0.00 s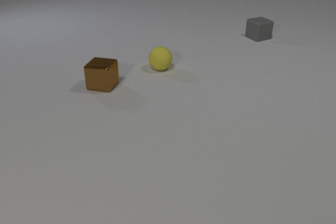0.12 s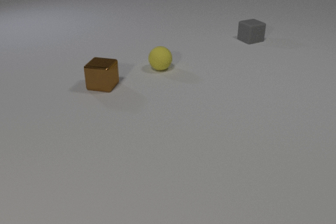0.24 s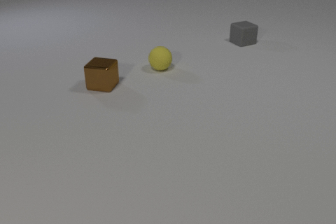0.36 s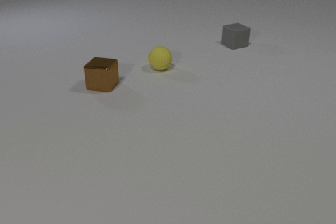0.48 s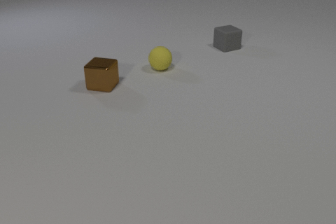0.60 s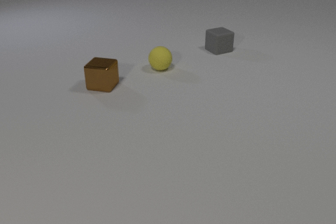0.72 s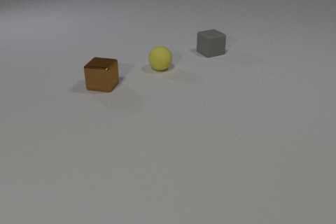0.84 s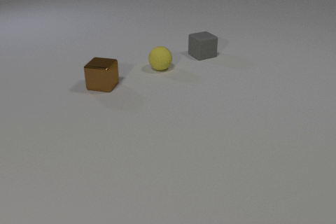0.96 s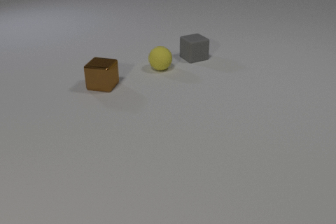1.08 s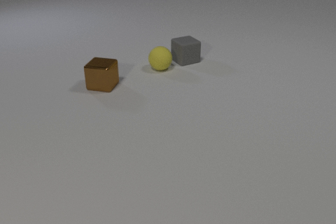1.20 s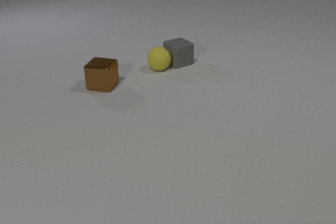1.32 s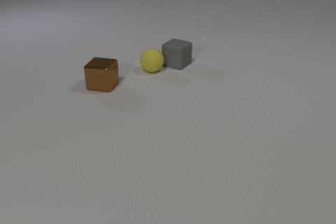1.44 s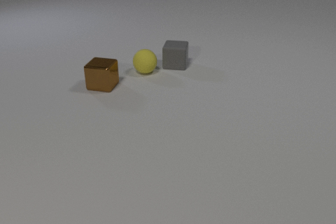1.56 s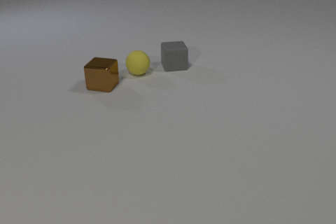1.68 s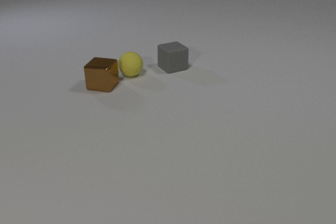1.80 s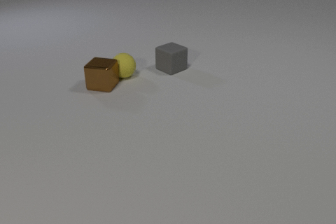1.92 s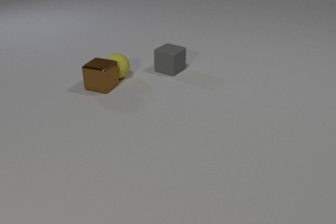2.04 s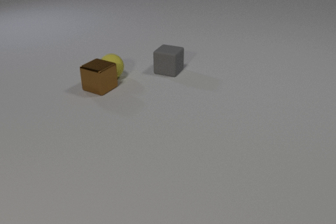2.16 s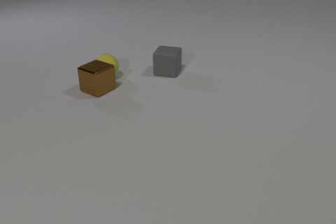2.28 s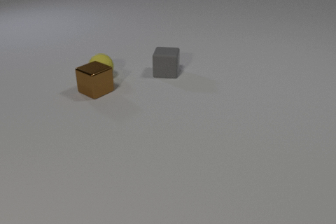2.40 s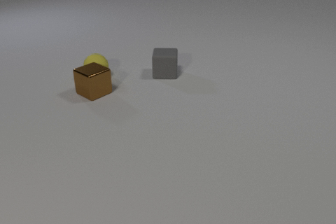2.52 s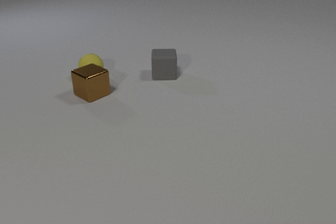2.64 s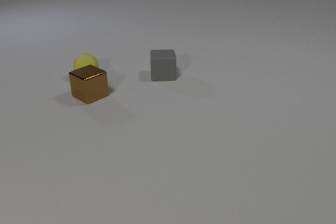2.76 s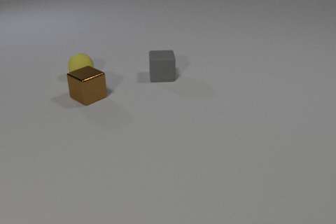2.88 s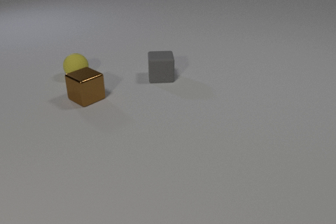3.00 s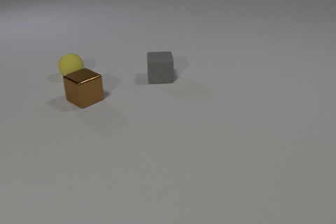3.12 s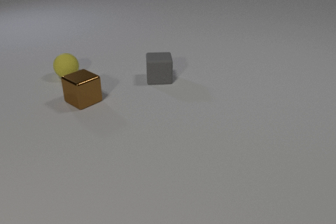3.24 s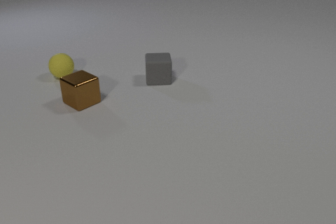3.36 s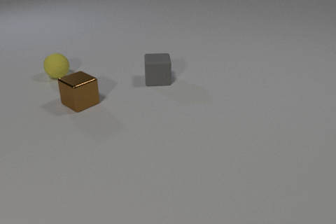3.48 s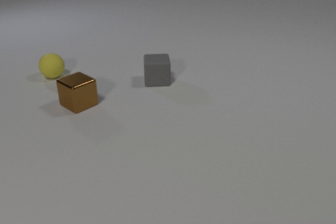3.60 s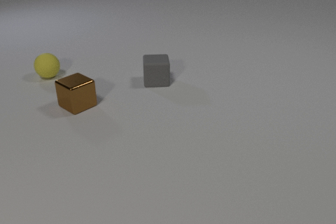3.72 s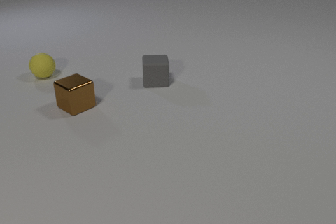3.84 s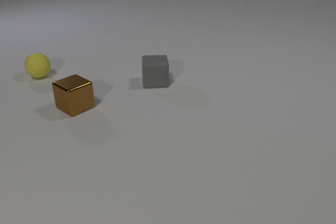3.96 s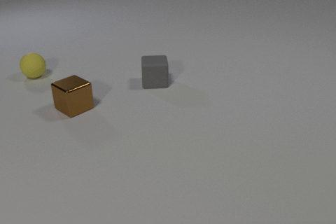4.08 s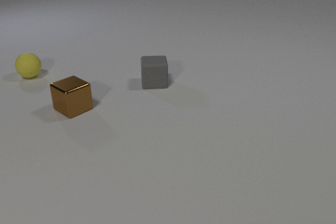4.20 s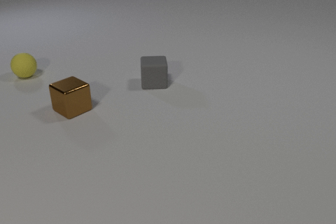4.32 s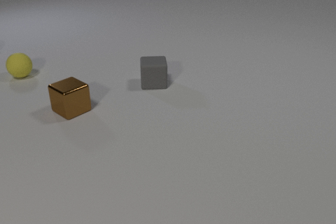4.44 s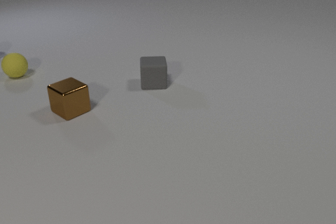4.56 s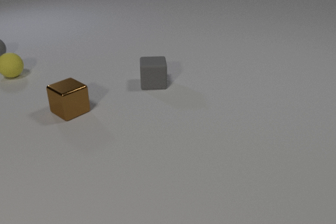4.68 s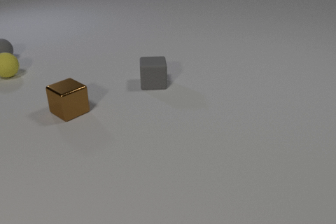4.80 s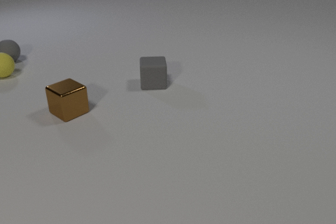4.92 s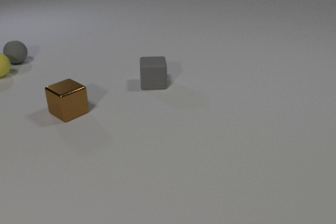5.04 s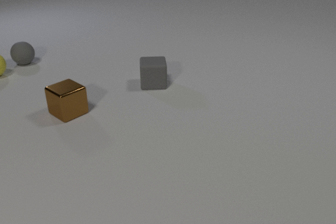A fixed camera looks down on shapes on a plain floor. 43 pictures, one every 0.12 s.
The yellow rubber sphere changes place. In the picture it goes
to the left.
The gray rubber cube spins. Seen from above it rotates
counterclockwise.
0.00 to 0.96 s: The gray rubber cube slides toward the camera and to the left.
0.96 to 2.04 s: The gray rubber cube slides toward the camera and to the left, spins so that its near face slides to the right, counterclockwise seen from above. The yellow rubber sphere rolls to the left. The gray rubber cube and the yellow rubber sphere collide. The yellow rubber sphere and the brown metal cube collide.
2.04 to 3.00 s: The gray rubber cube slides toward the camera and to the left, spins counterclockwise seen from above by about 30 degrees, its near face sliding to the right. The yellow rubber sphere rolls to the left. The brown metal cube slides toward the camera and to the left.
3.00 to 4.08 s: The gray rubber cube slides toward the camera and to the left. The yellow rubber sphere rolls to the left. The brown metal cube slides toward the camera and to the left.
4.08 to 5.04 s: The yellow rubber sphere rolls to the left and away from the camera. The gray rubber sphere comes in at the left edge, rolls to the right and toward the camera. The brown metal cube slides toward the camera.
How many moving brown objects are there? 1.
What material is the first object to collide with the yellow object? rubber.
What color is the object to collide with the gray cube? yellow.
